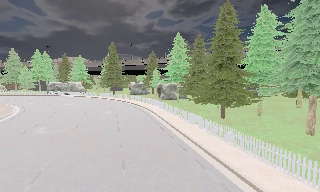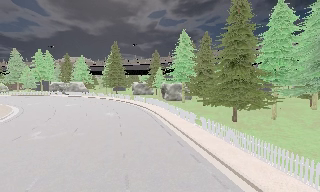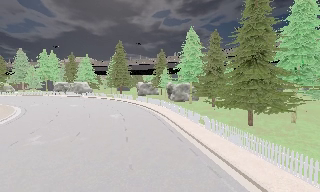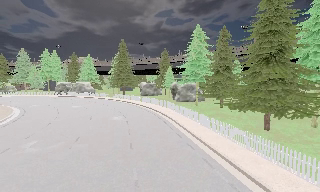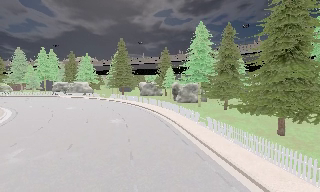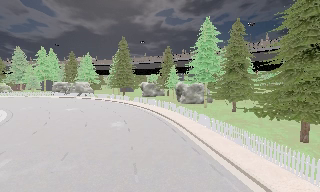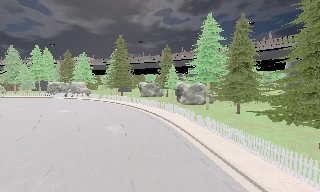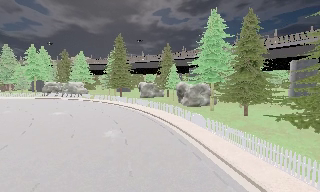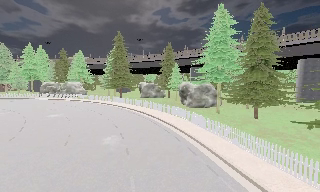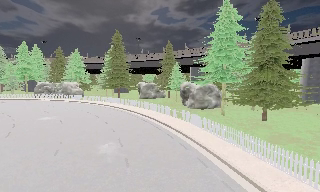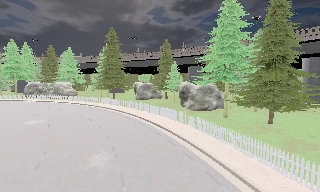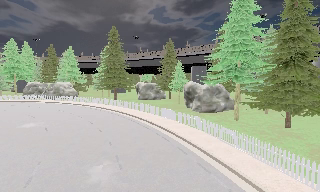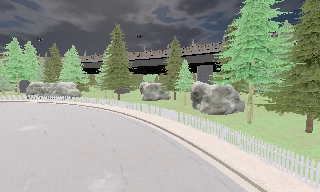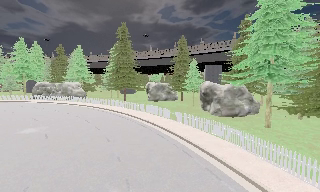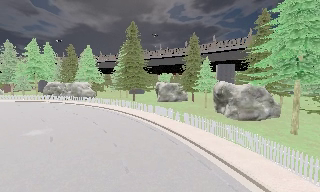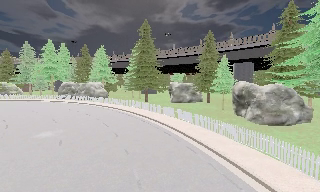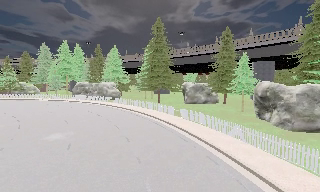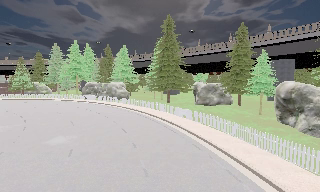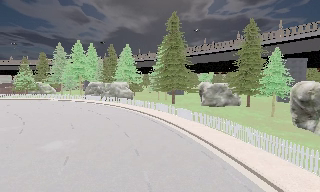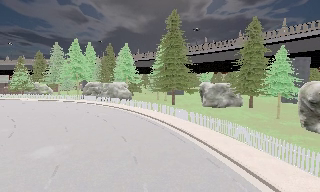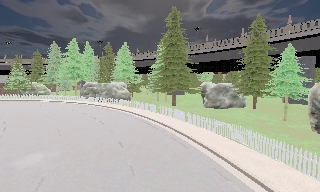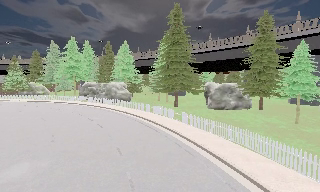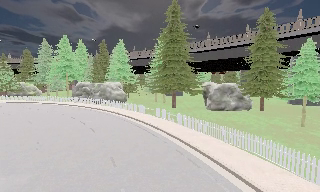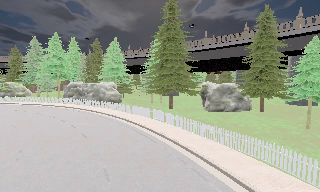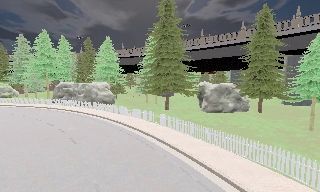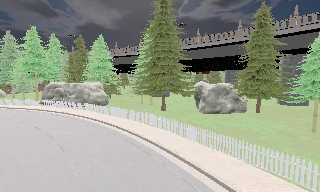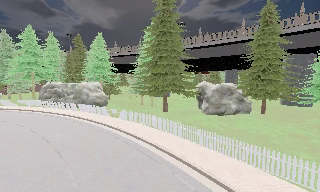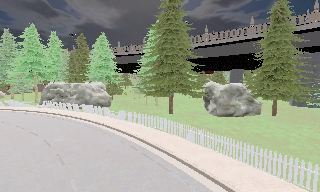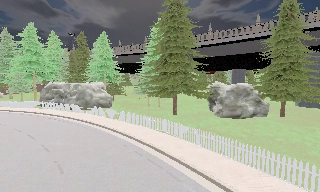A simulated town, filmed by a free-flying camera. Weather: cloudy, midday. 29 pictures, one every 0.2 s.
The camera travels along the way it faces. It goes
forward.
0.0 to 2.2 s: The camera travels forward, about 14 m, so what stands in front looms larger.
2.2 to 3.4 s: The camera pans to its left, which is counterclockwise from overhead, by about 20 degrees. It travels forward, about 7 m, so what stands in front looms larger.
3.4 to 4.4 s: The camera travels forward, about 5 m, so what stands in front looms larger.
4.4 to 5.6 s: The camera travels forward and to its left, about 5 m, so what stands in front looms larger.
The film runs forward here.
